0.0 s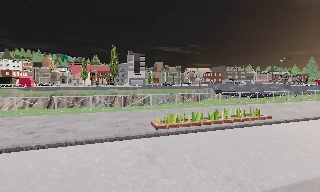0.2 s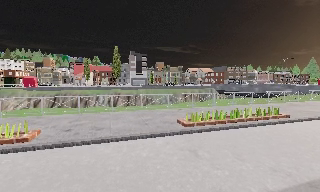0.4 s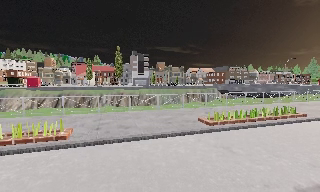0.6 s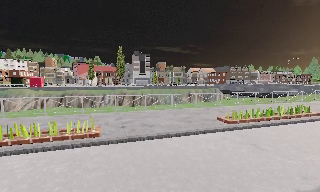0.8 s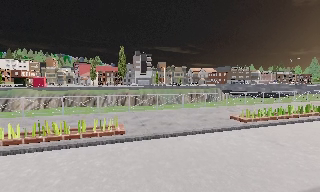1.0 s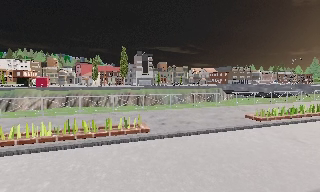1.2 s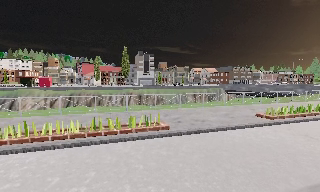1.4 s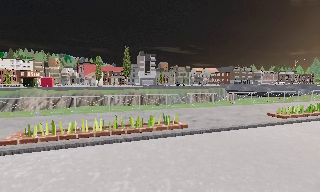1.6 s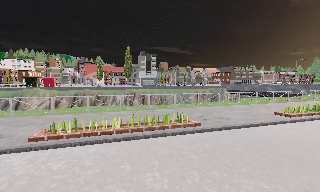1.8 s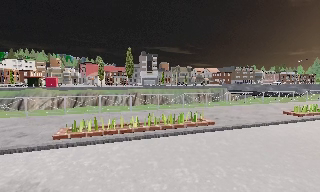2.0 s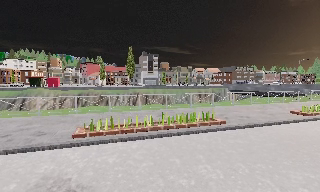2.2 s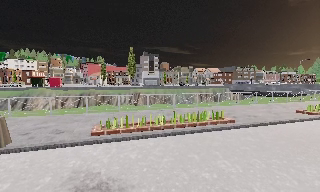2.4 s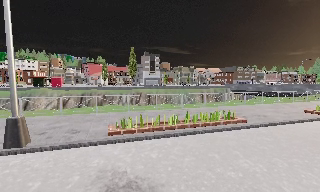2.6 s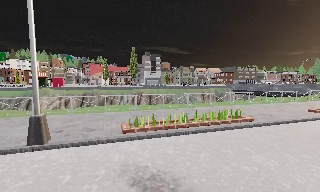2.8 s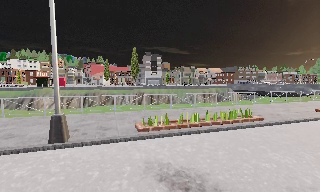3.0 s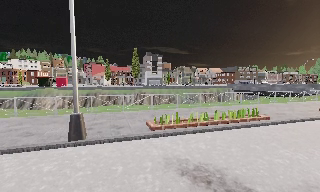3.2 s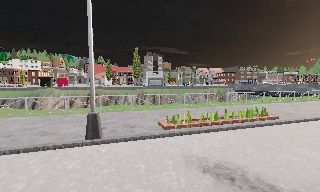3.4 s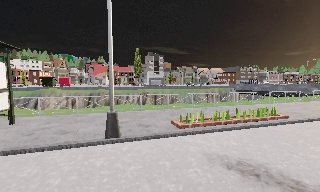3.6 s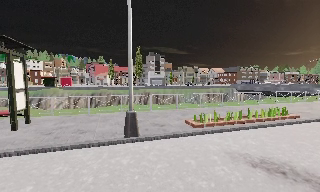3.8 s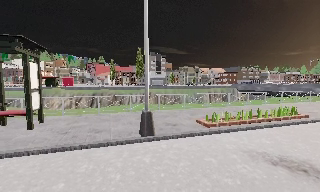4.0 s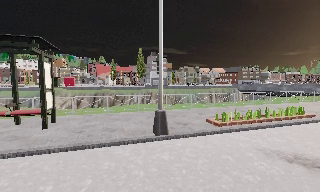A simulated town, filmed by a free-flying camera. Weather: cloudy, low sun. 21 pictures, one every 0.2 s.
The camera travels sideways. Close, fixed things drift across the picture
to the right.
0.0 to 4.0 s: The camera travels to its left, about 11 m, so close, fixed things drift to the right. It loses speed.
The film runs forward here.
